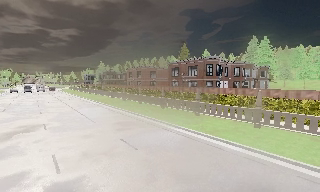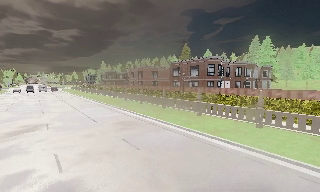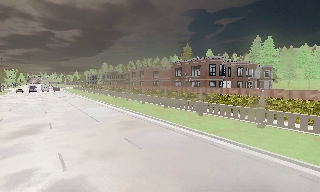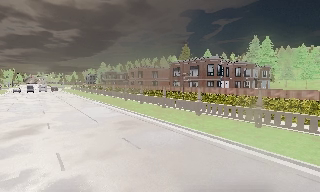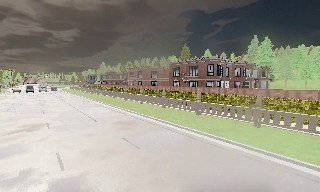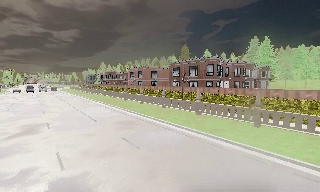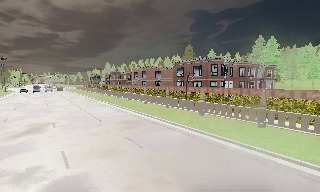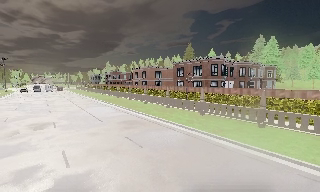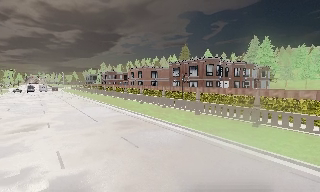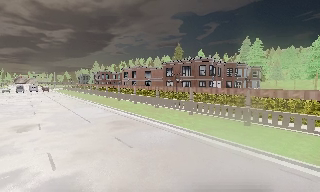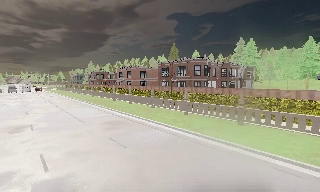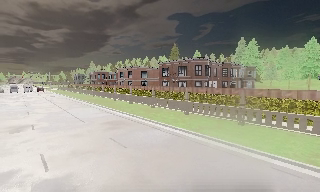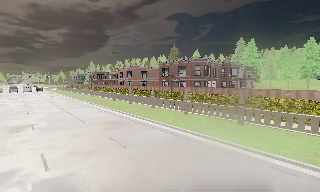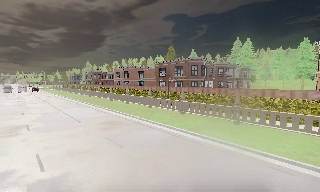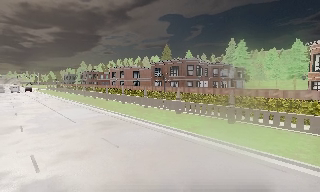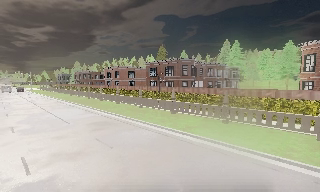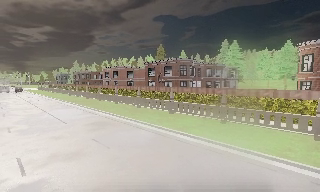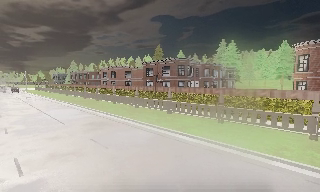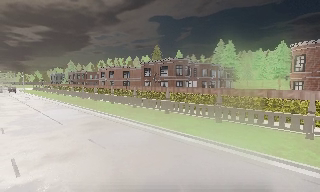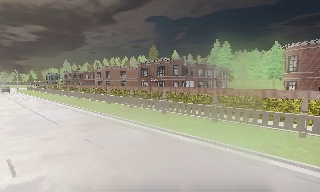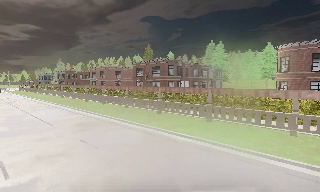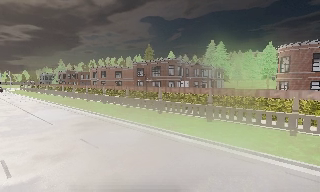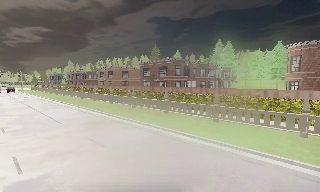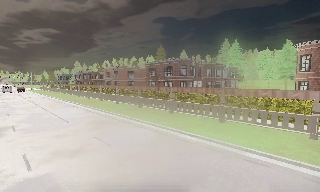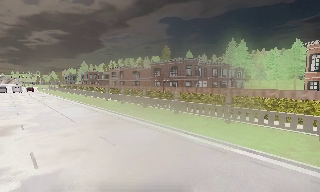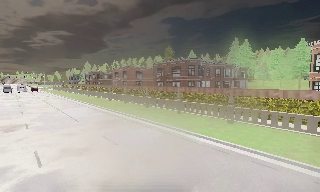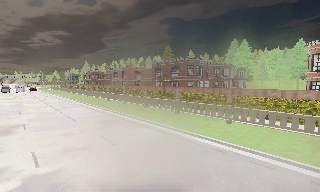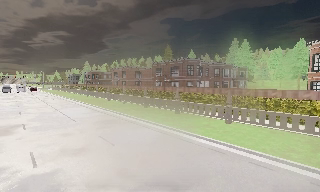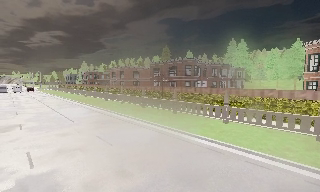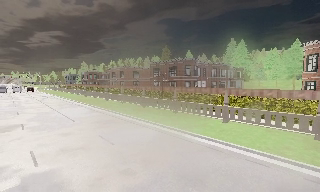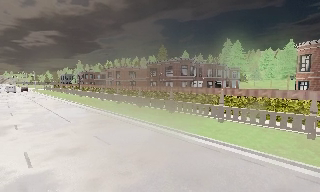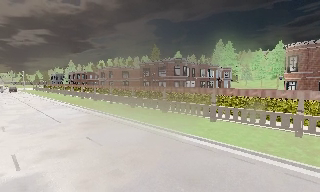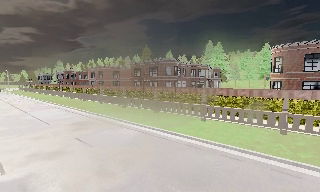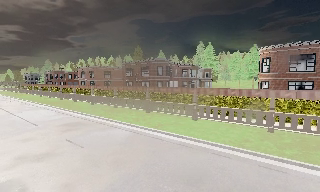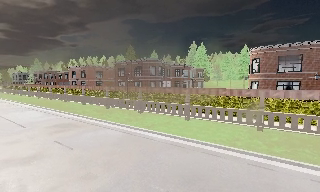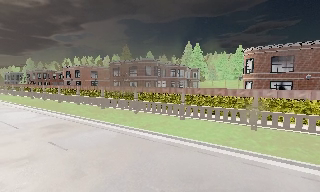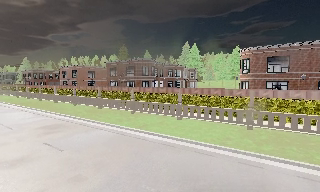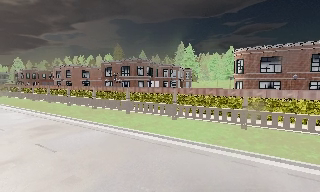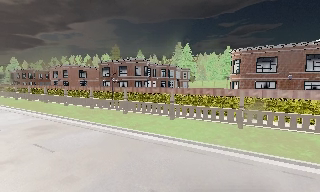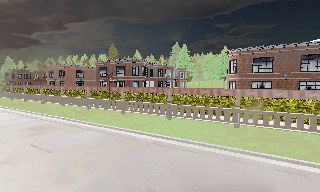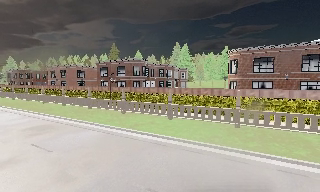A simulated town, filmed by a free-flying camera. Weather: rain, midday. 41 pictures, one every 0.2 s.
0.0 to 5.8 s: The camera travels backward and to its right, about 1 m, so what stands in front gets smaller.
5.8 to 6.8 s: The camera pans to its right, which is clockwise from overhead, by about 10 degrees.
6.8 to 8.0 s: The camera shifts only a little, or ends up much as it began.
The film runs backward here.
